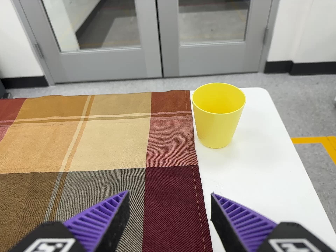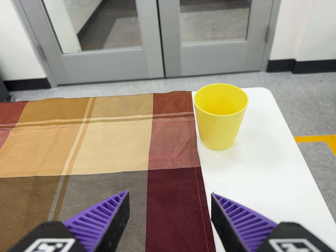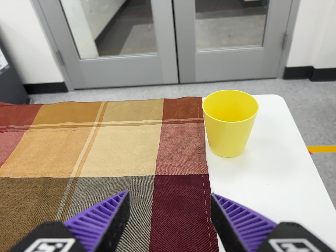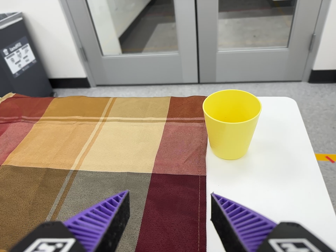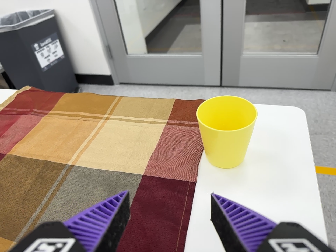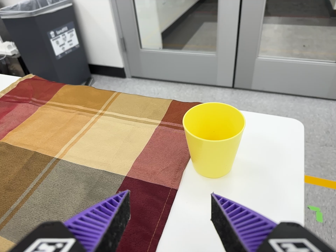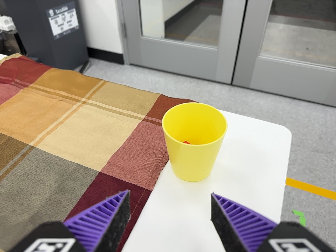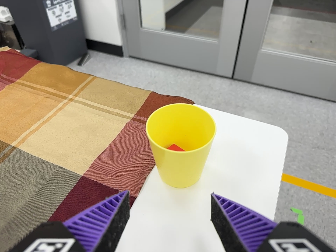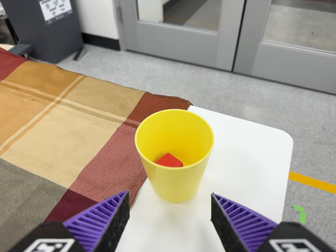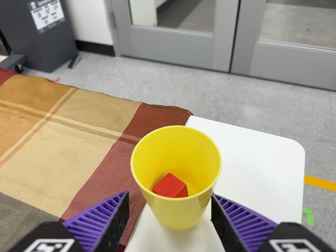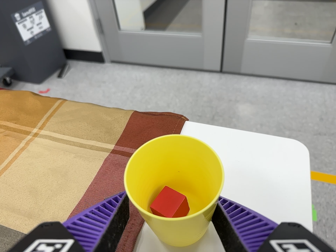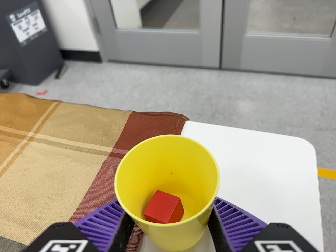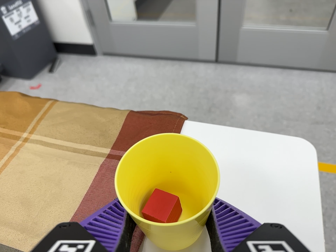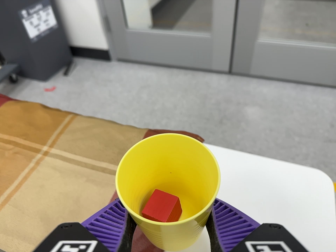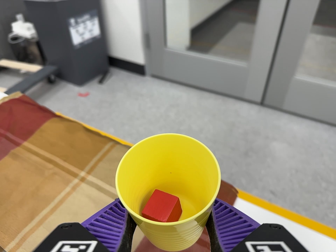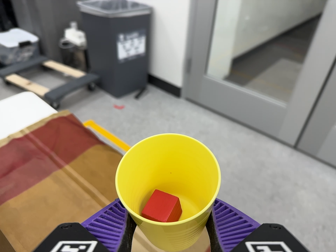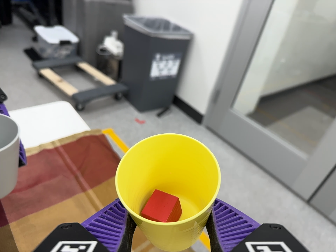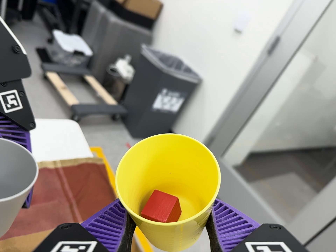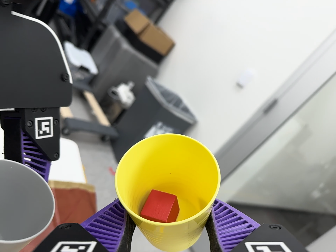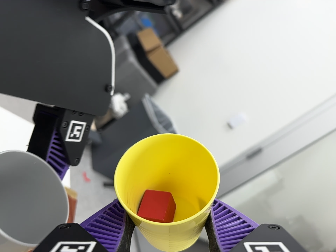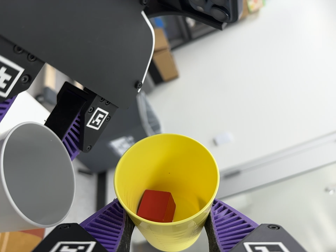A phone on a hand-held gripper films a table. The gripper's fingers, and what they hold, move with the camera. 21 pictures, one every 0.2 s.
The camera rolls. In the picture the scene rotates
clockwise.
0.0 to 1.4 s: The camera pans to its left by about 15 degrees. It travels to its right, about 18 cm. It rolls about its line of sight by about 20 degrees, and the scene rotates clockwise.
1.4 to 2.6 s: The camera travels forward and toward the top of its view, about 12 cm, so what stands in front looms larger.
2.6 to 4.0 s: The camera travels to its left and toward the top of its view, about 36 cm, so close, fixed things drift to the right. Its aim tips toward the top of its view by about 30 degrees, and the scene shifts downward. It rolls about its line of sight by about 85 degrees, and the scene rotates clockwise.
The film runs forward here.
